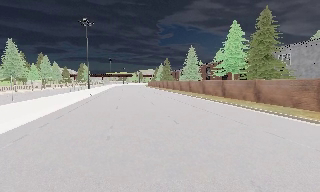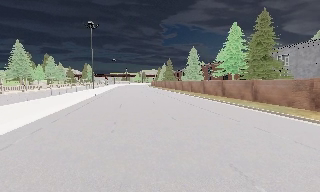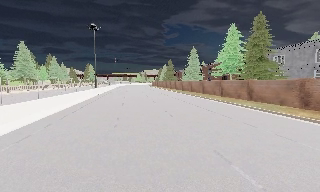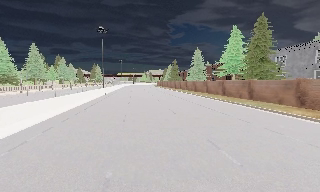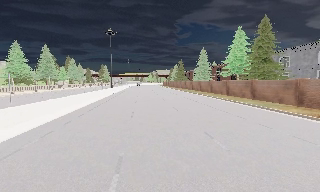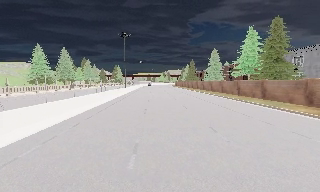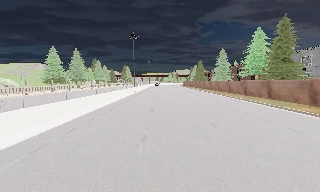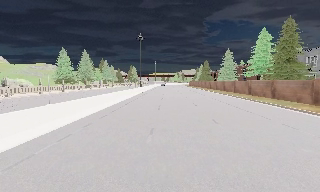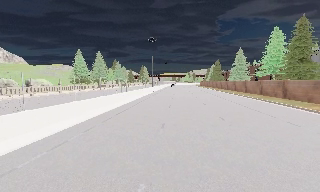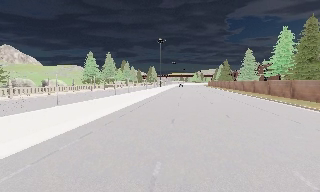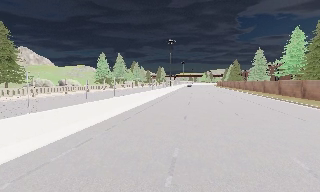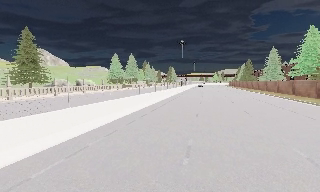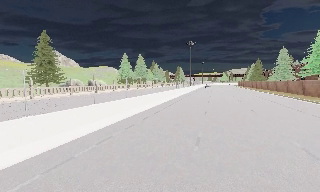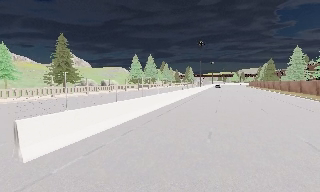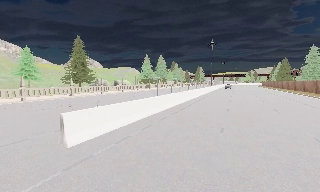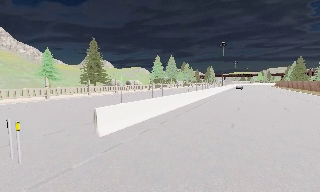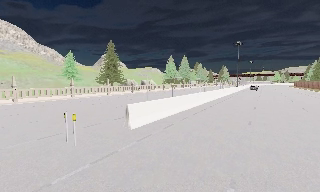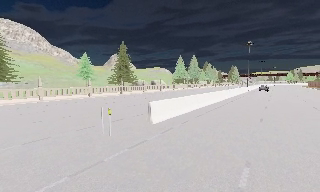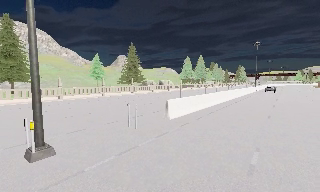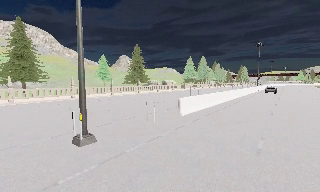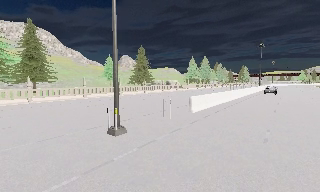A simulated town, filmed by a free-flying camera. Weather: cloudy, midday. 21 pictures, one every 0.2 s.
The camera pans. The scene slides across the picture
to the right.
The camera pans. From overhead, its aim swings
counterclockwise.
0.0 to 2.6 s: The camera swings to its left by about 35 degrees, and the scene slides to the right. It travels backward, about 12 m.
2.6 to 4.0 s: The scene slides to the right, as the camera pans about 15 degrees to its left. It travels backward and to its left, about 8 m, so what stands in front gets smaller.
The film runs backward here.
